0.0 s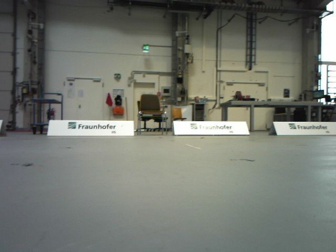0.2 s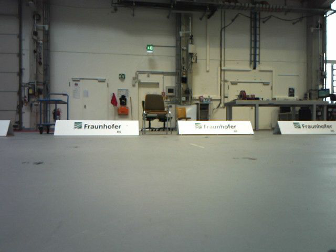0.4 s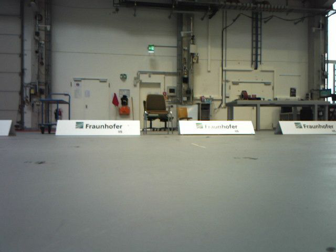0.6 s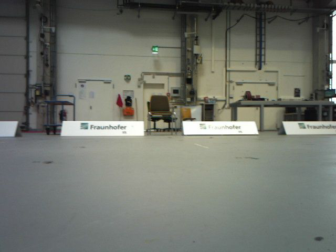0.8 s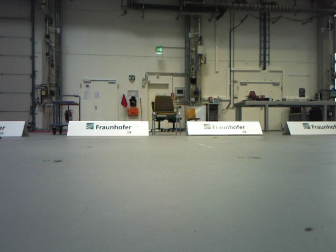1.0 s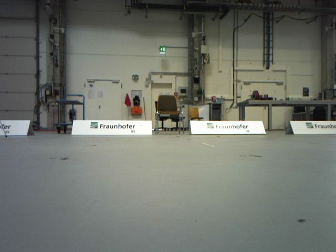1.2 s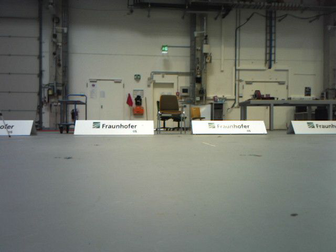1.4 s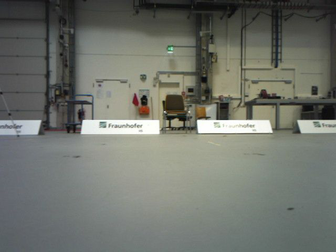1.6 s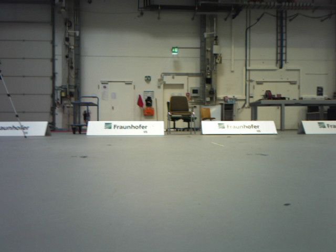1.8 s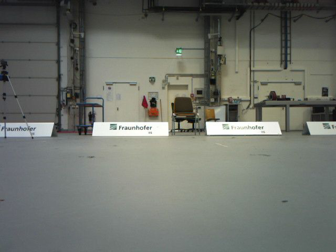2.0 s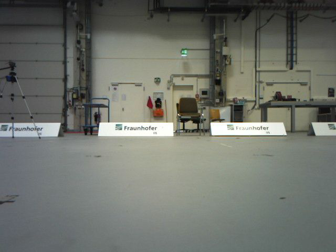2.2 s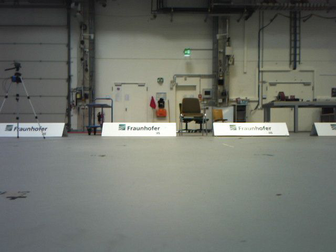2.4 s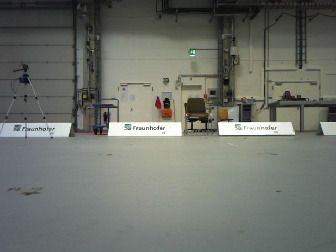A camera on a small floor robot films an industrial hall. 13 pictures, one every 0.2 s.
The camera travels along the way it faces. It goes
backward.
0.0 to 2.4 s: The camera travels backward, about 0.5 m, so what stands in front gets smaller.
The film runs backward here.
